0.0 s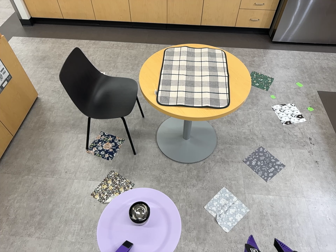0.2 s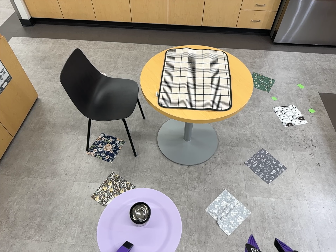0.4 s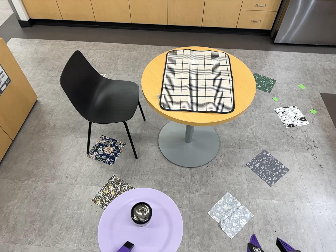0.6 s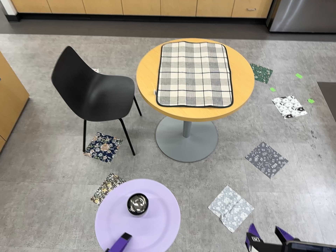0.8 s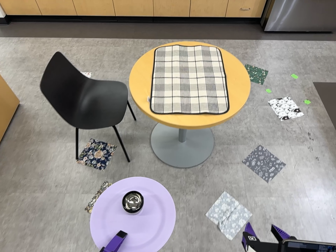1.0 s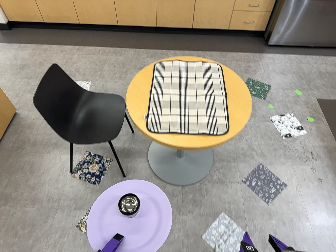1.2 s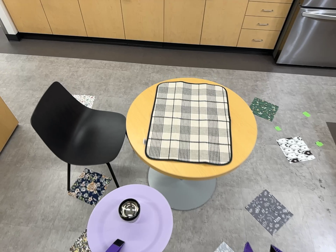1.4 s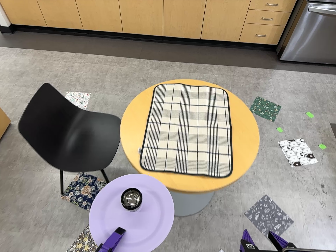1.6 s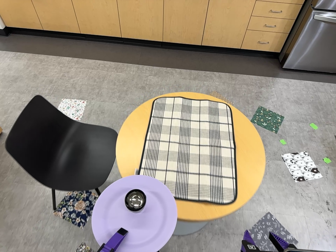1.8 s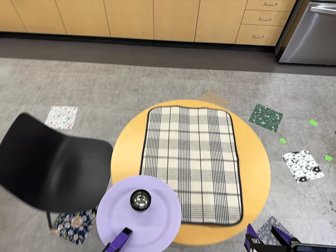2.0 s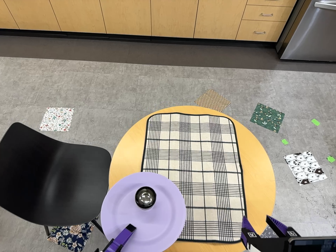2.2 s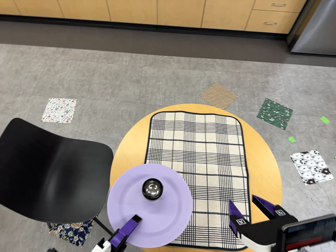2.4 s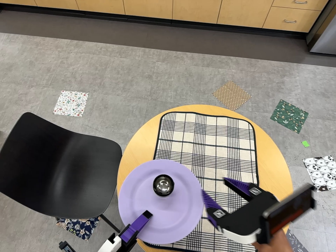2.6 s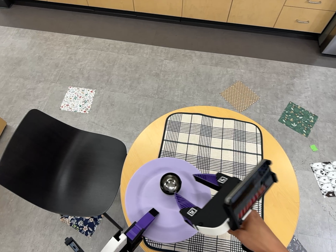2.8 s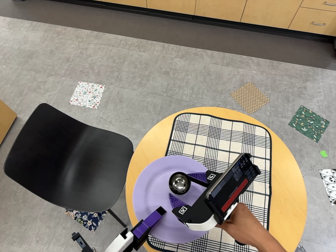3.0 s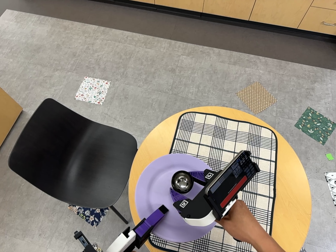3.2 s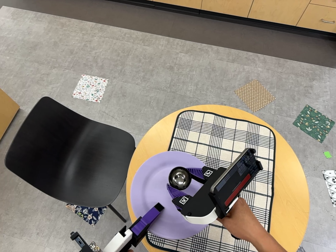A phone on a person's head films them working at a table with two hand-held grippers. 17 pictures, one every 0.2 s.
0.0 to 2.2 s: The camera travels toward the top of its view and forward, about 90 cm, so close, fixed things drift downward. Its aim tips toward the bottom of its view by about 10 degrees.
2.2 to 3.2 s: The camera travels toward the top of its view and forward, about 10 cm. It rolls about its line of sight by about 10 degrees, and the scene rotates clockwise.
The film runs forward here.
